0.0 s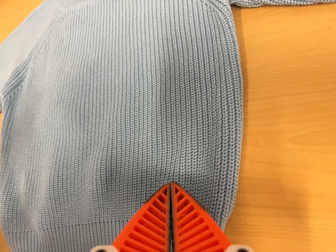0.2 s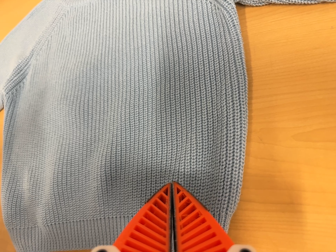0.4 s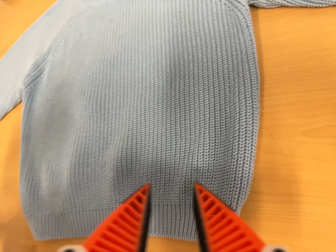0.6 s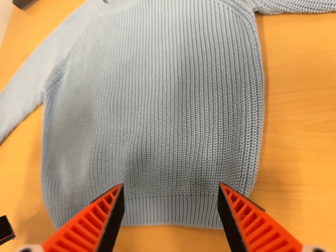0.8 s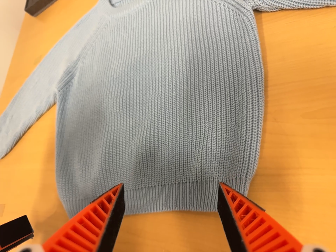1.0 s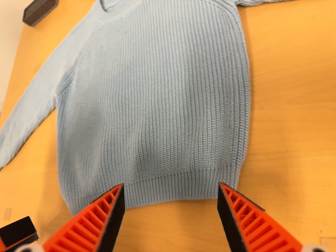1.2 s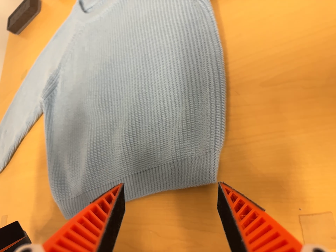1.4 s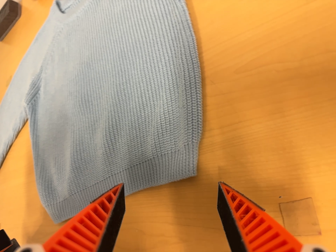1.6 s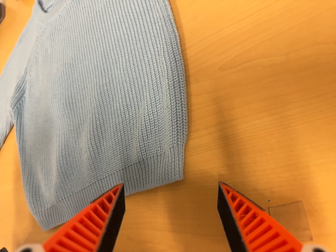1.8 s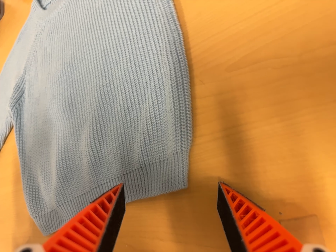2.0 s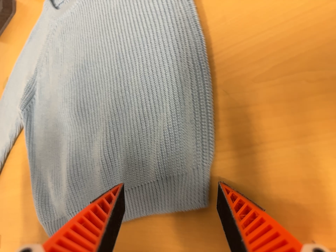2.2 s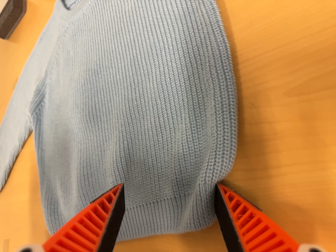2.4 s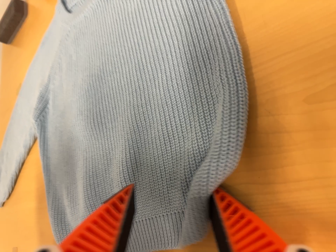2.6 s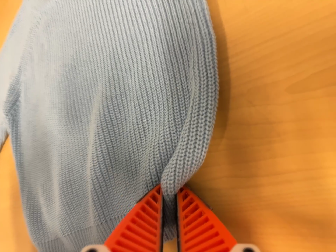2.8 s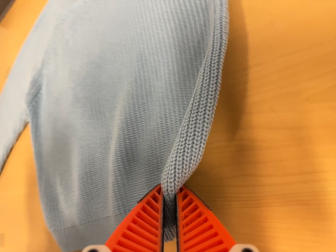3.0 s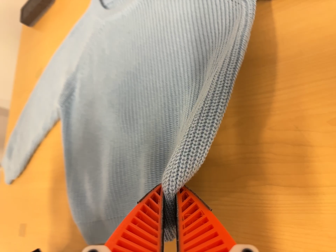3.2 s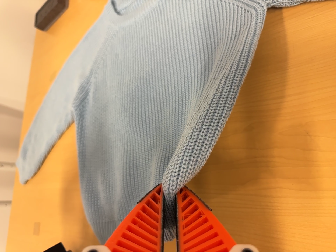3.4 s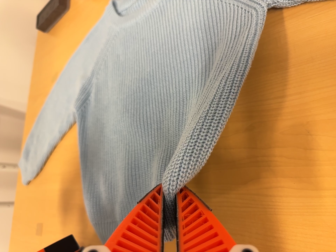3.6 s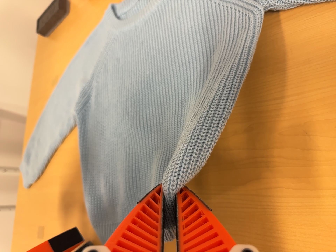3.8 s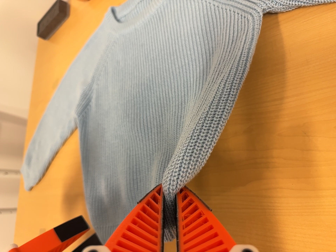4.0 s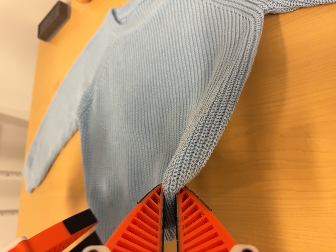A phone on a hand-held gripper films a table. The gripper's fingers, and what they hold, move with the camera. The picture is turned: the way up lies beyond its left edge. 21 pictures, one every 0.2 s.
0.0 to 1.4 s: The camera travels backward, toward the bottom of its view and to its right, about 9 cm, so what stands in front gets smaller. It rolls about its line of sight by about 10 degrees, and the scene rotates counterclockwise.
1.4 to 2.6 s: The camera travels forward and toward the top of its view, about 10 cm, so what stands in front looms larger.
2.6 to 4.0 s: The camera travels backward and to its left, about 8 cm, so what stands in front gets smaller.
The film runs forward here.
